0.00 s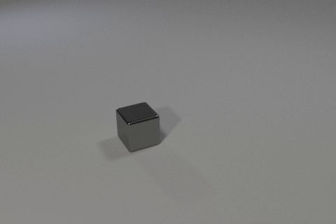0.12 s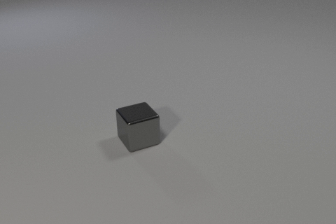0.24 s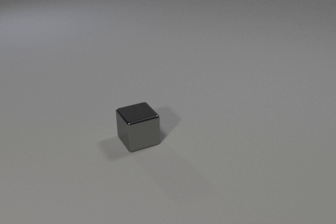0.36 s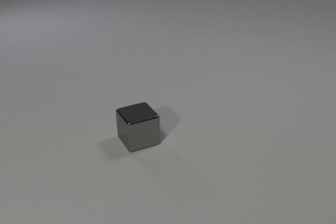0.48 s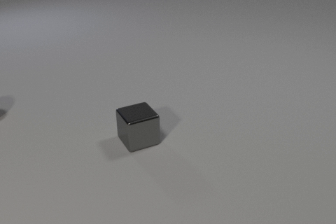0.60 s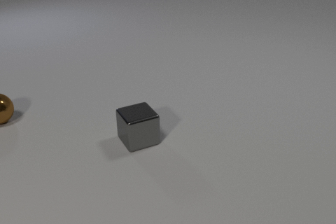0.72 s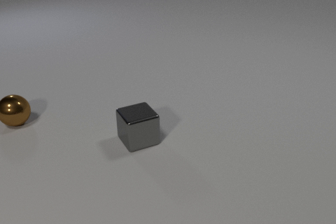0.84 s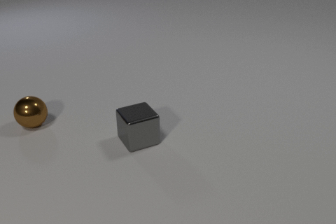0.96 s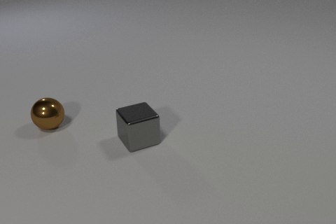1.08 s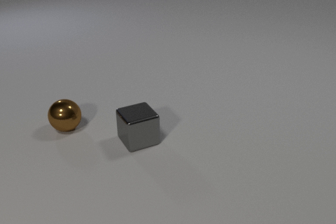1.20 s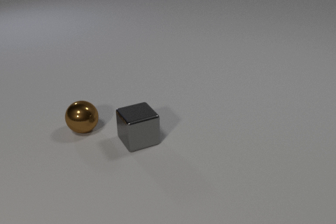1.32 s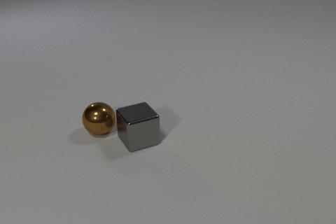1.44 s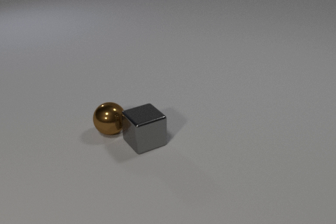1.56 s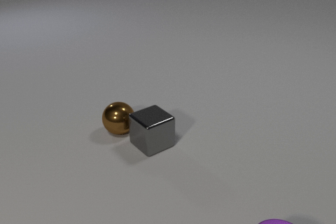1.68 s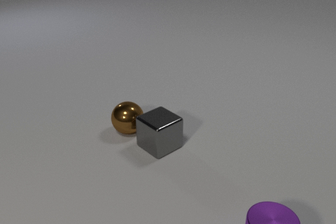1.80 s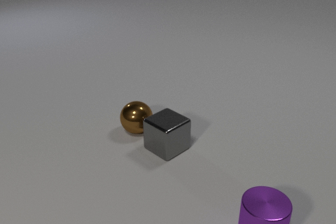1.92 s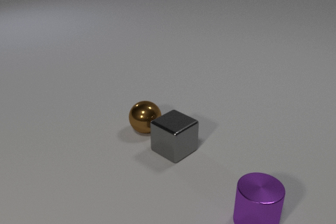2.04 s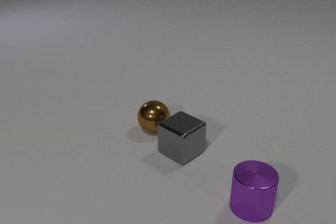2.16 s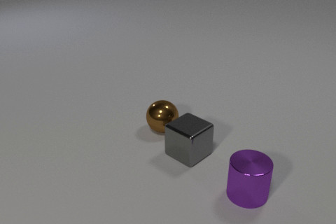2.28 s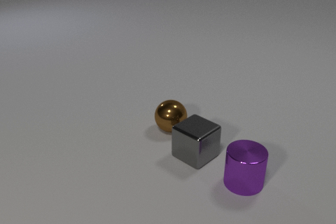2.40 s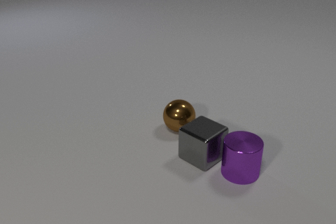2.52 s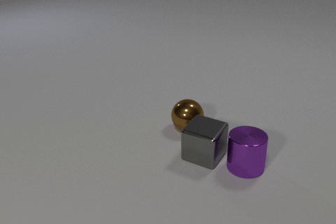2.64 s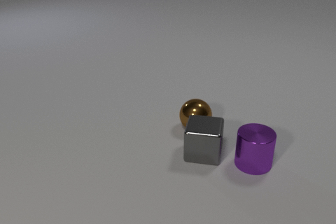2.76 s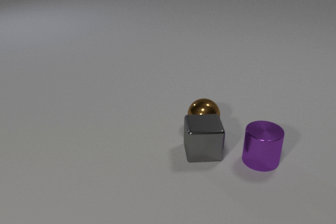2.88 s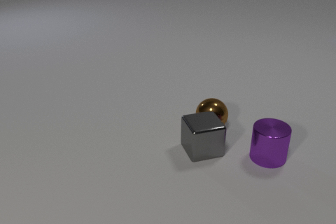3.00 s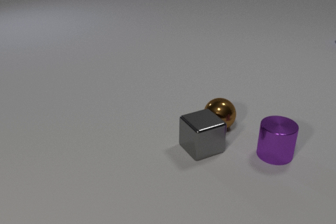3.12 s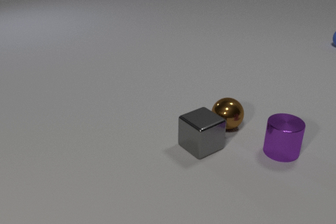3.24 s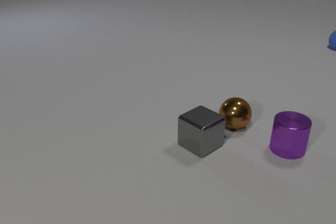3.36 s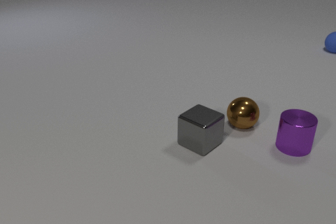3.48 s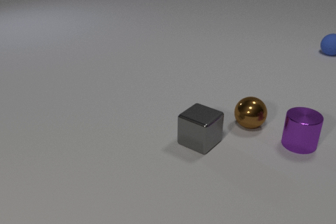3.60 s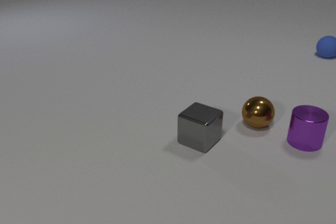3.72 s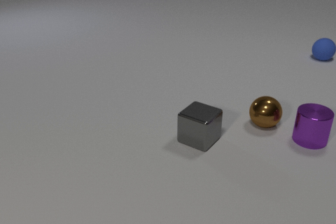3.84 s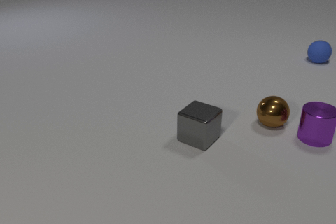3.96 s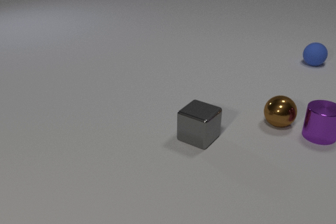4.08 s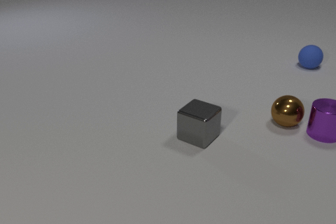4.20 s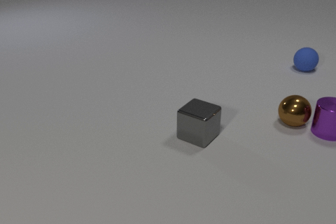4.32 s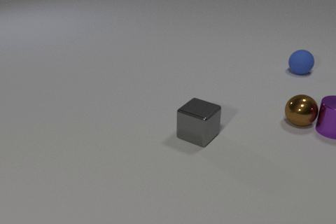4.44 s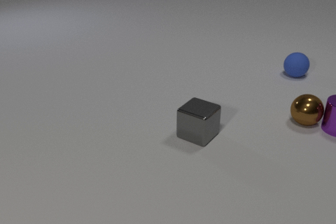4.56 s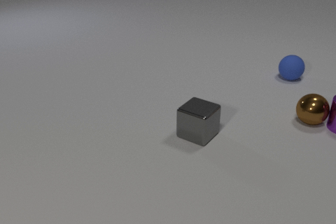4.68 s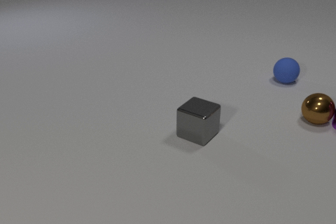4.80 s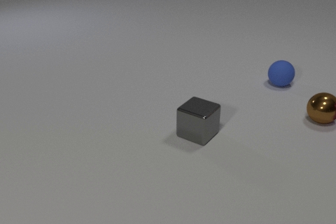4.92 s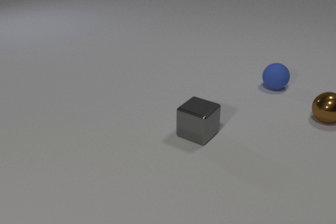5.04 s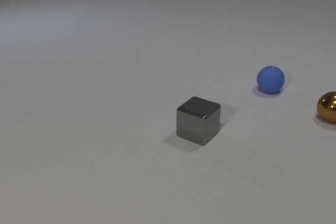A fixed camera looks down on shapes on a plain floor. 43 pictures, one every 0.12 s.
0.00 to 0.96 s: The brown metal sphere comes in at the left edge, rolls to the right and toward the camera.
0.96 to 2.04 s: The brown metal sphere rolls to the right. The gray metal cube slides to the right and toward the camera. The purple metal cylinder comes in at the bottom edge, slides away from the camera. The brown metal sphere and the gray metal cube collide.
2.04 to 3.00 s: The brown metal sphere rolls to the right. The gray metal cube slides to the right, spins so that its near face slides to the right, counterclockwise seen from above. The purple metal cylinder slides away from the camera. The gray metal cube and the purple metal cylinder collide.
3.00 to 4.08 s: The brown metal sphere rolls to the right. The gray metal cube slides away from the camera, spins counterclockwise seen from above by about 30 degrees, its near face sliding to the right. The purple metal cylinder slides away from the camera and to the right. The blue rubber sphere comes in at the right edge, rolls toward the camera and to the left.
4.08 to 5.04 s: The brown metal sphere rolls to the right and away from the camera. The purple metal cylinder slides away from the camera and to the right, leaves at the right edge. The blue rubber sphere rolls toward the camera and to the left. The brown metal sphere and the purple metal cylinder collide.
Are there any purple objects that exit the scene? yes.
What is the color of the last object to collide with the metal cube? purple.
How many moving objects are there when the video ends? 2.
